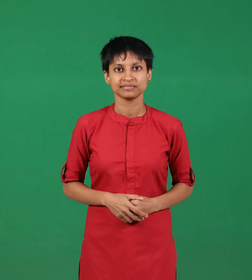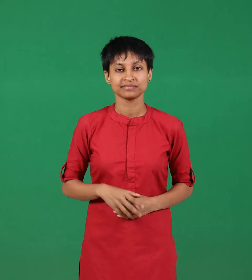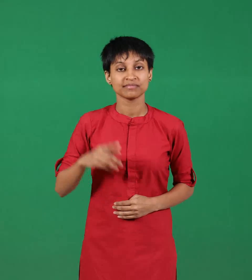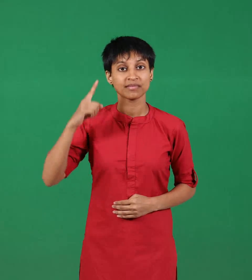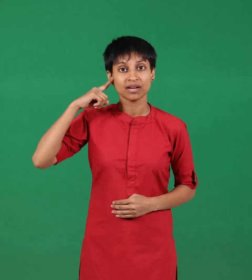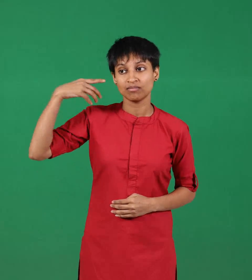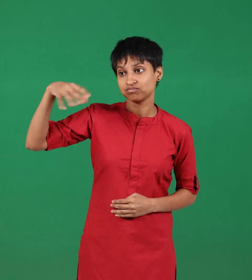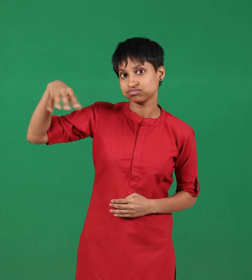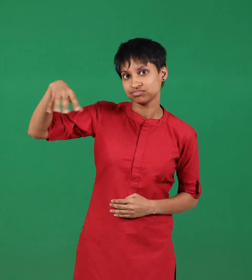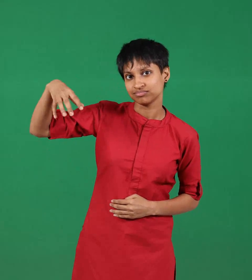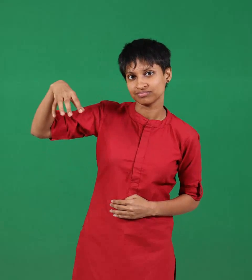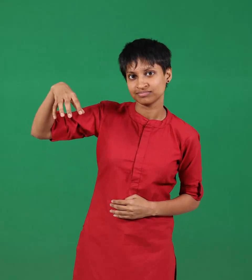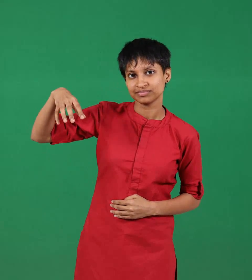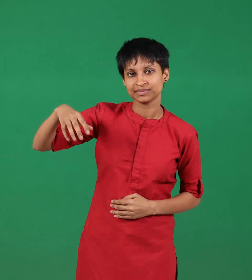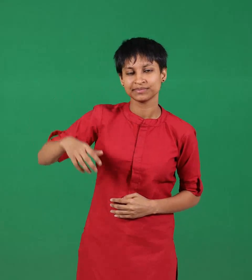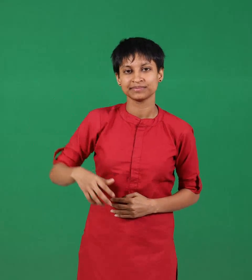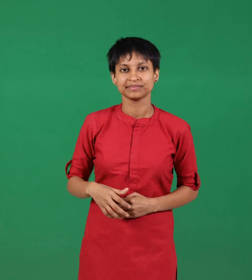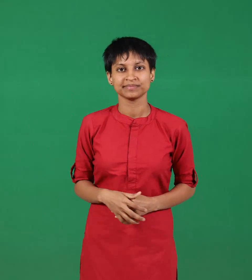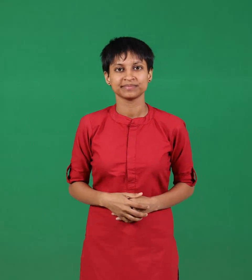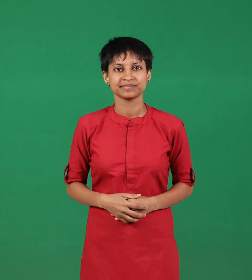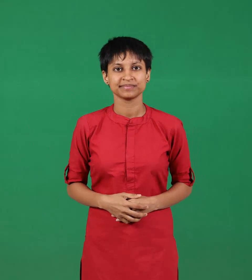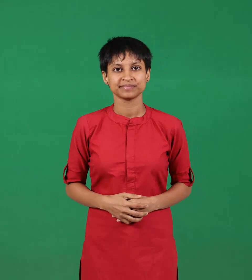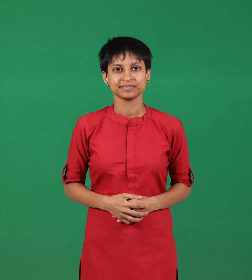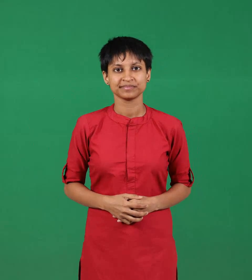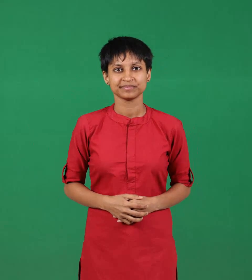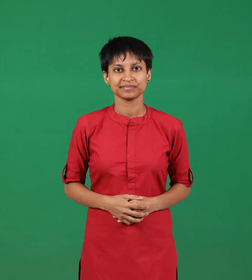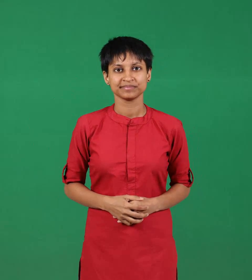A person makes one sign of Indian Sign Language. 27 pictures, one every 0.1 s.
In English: bell
